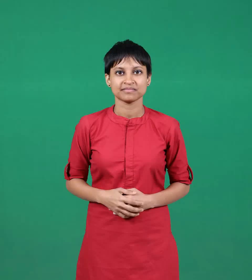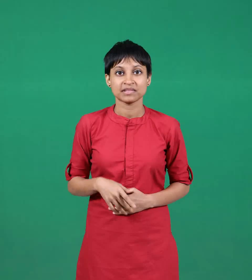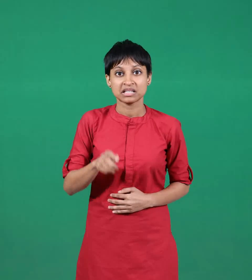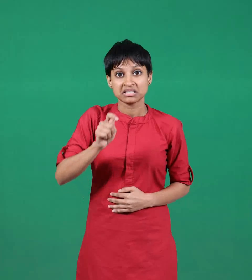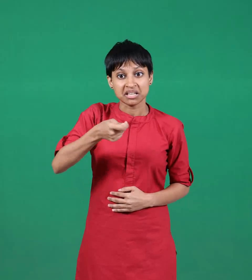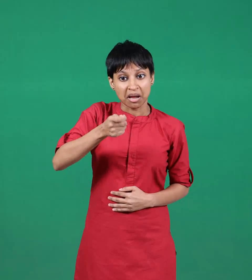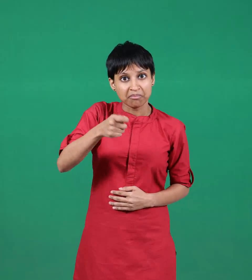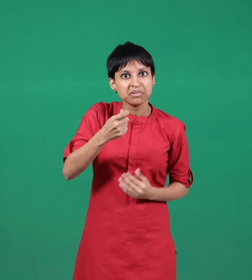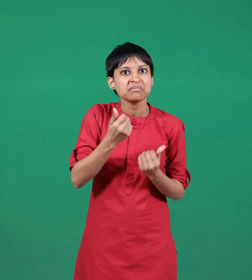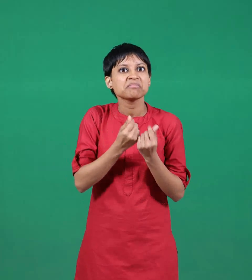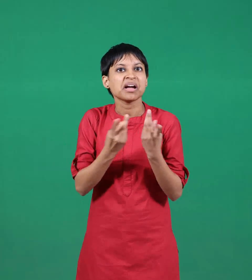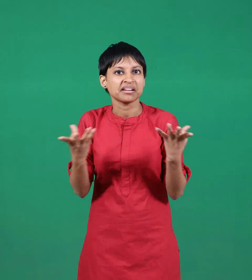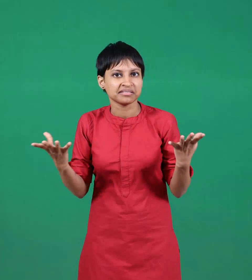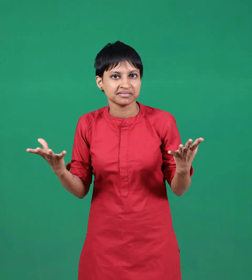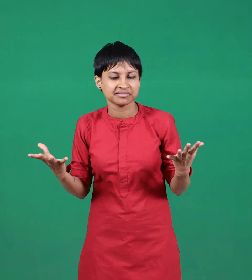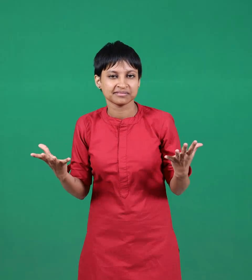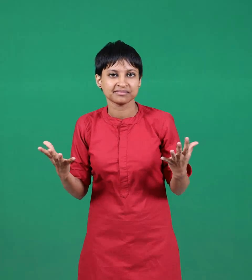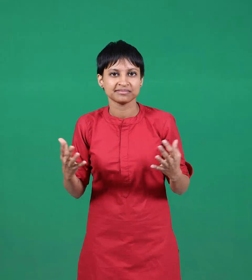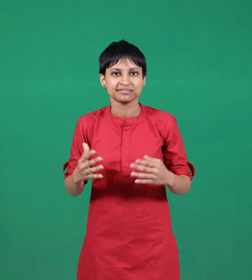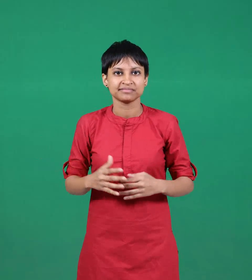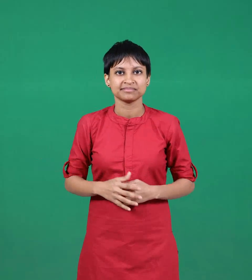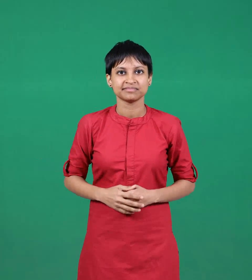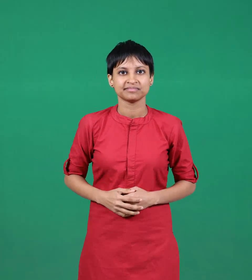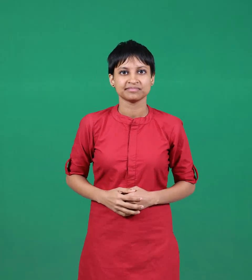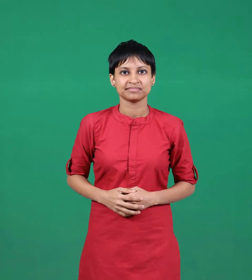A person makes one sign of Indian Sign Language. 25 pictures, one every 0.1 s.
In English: keys
